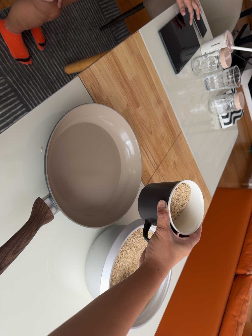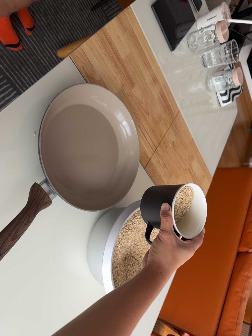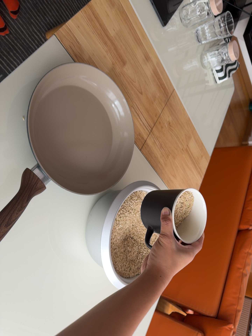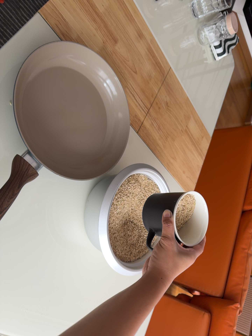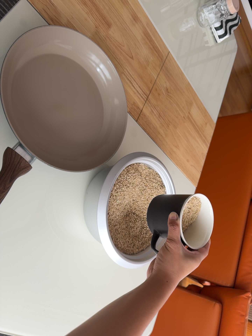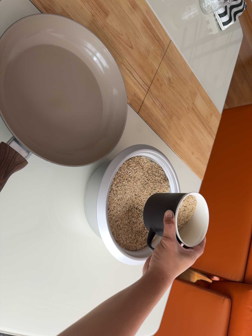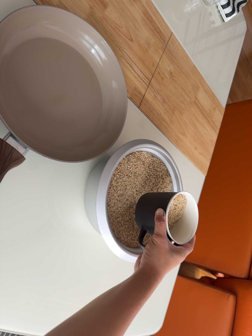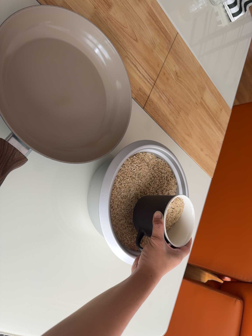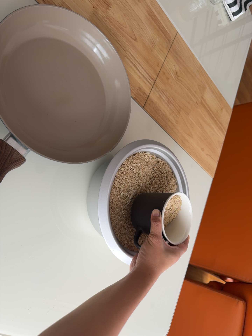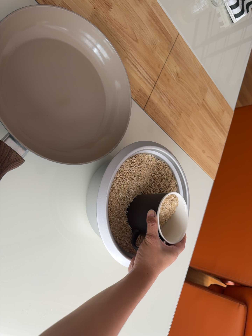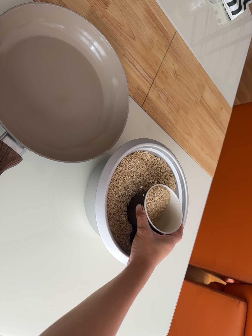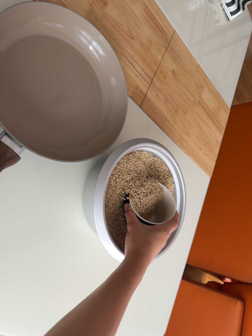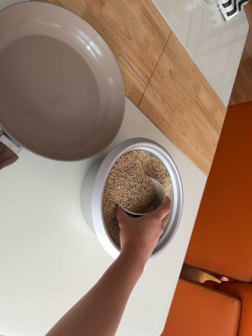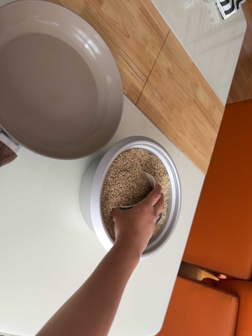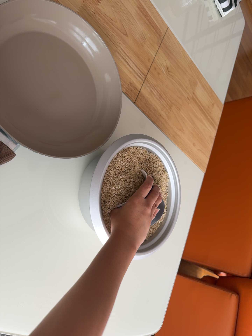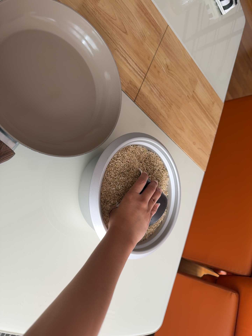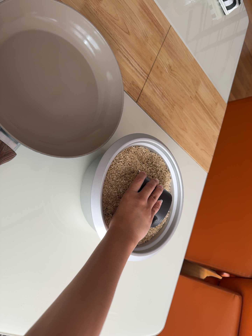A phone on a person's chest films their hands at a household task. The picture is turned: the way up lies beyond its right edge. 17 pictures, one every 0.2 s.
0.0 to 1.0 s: The camera travels forward and to its right, about 12 cm, so what stands in front looms larger. Its aim tips toward the bottom of its view by about 10 degrees, and the scene shifts upward. It rolls about its line of sight by about 10 degrees, and the scene rotates counterclockwise.
1.0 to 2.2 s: The camera shifts only a little, or ends up much as it began.
2.2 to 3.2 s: The camera keeps its place and its aim.
The film runs backward here.
